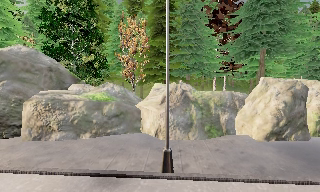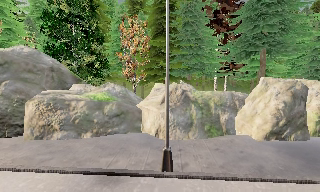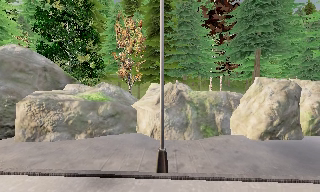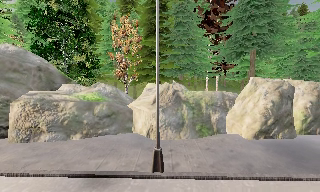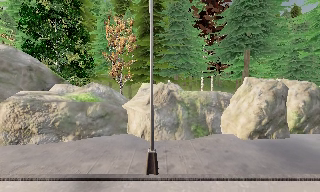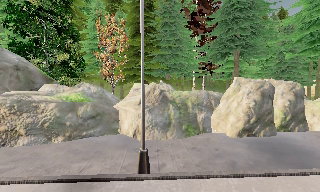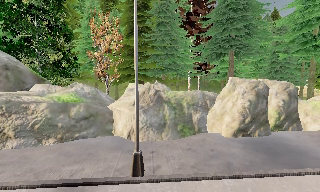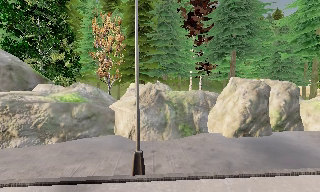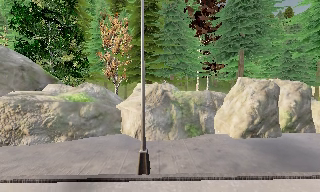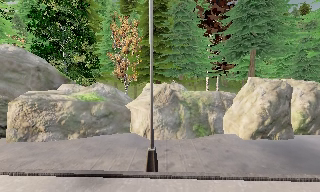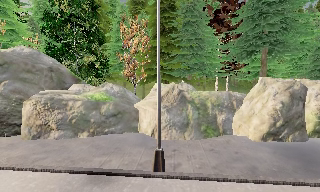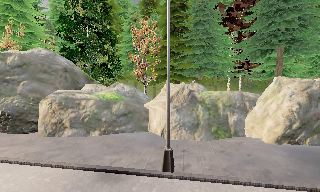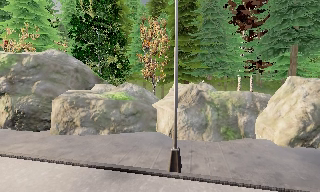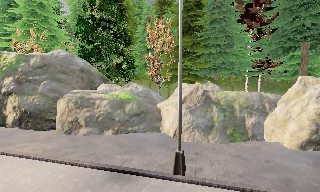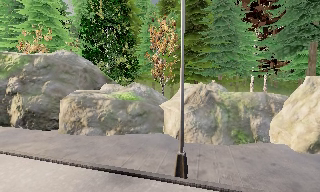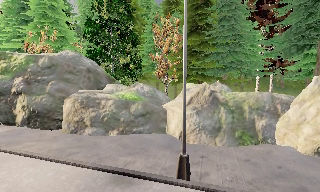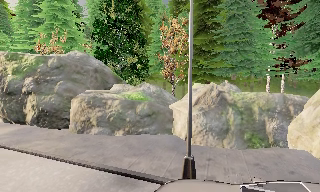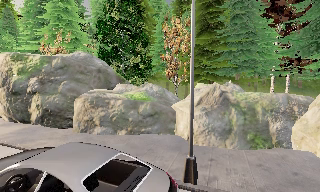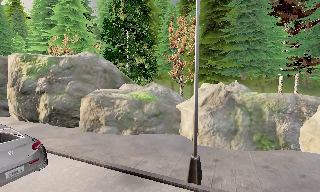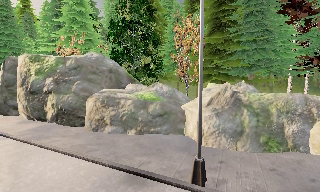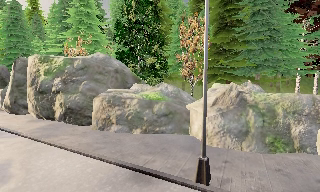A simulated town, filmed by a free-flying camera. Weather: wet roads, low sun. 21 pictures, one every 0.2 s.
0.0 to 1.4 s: The camera shifts only a little, or ends up much as it began.
1.4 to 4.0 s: The camera pans to its left, which is counterclockwise from overhead, by about 30 degrees. It travels to its right, about 0.5 m.
The film runs forward here.
